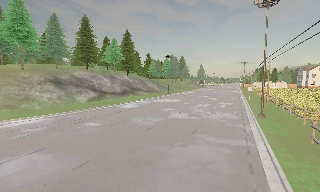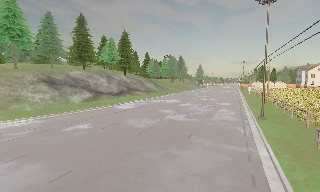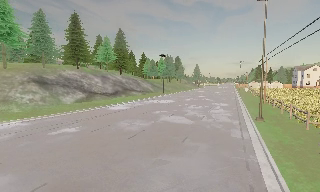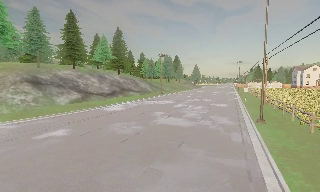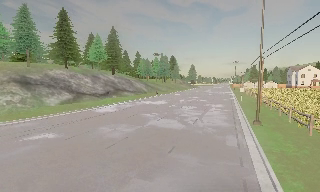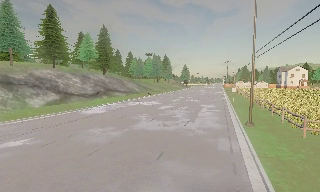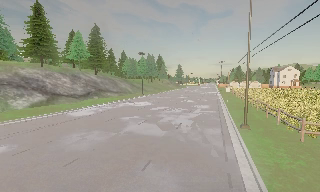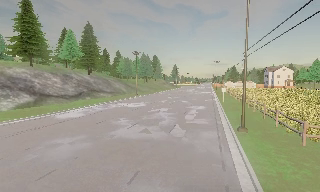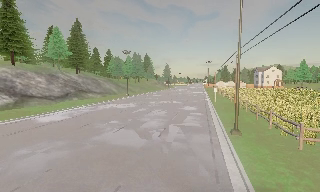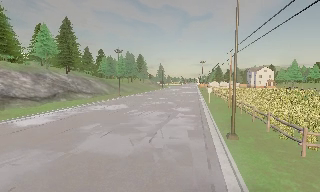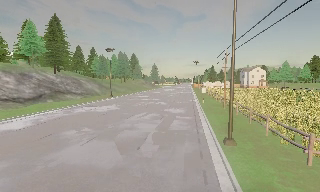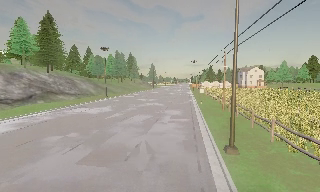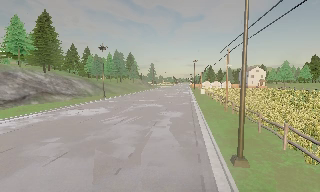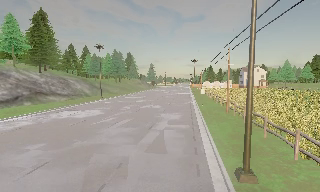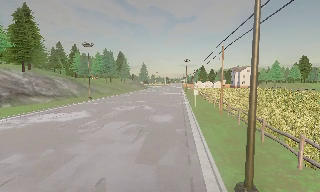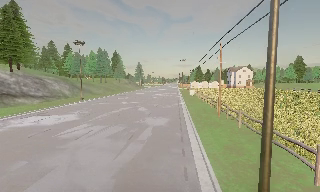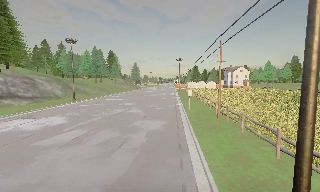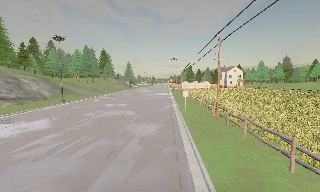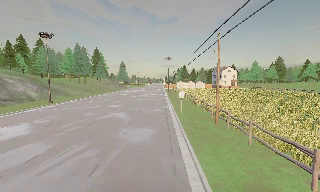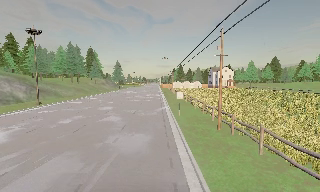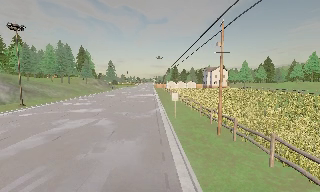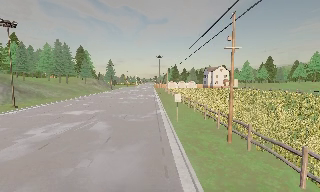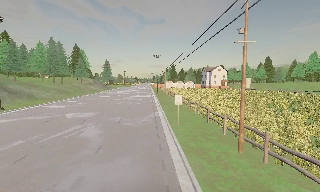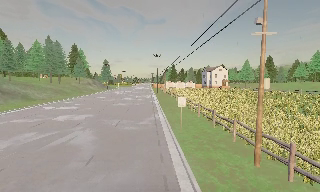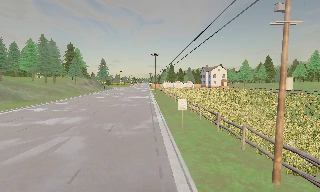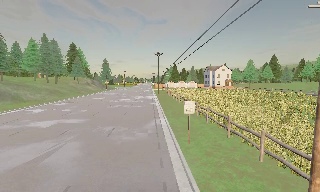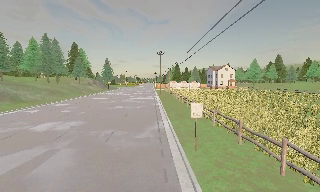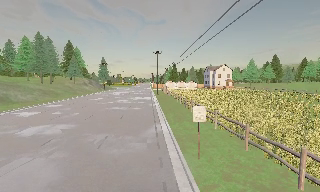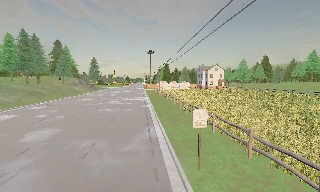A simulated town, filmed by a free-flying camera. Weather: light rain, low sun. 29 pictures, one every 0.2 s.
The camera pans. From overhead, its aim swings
clockwise.
The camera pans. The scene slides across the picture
to the left.
0.0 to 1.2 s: The camera travels forward and to its right, about 5 m, so what stands in front looms larger.
1.2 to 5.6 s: The camera swings to its right by about 25 degrees, and the scene slides to the left. It travels forward, about 25 m, so what stands in front looms larger.
The film runs forward here.
